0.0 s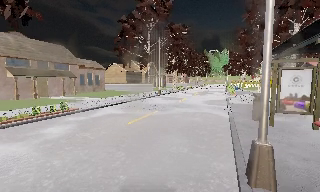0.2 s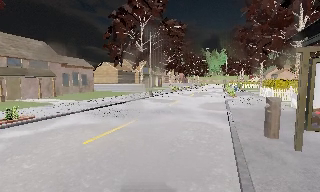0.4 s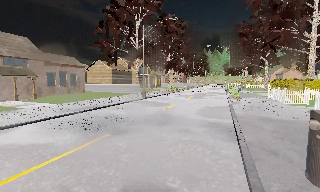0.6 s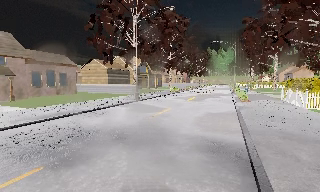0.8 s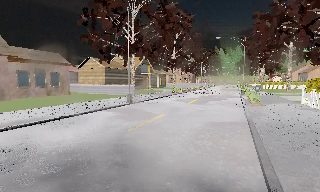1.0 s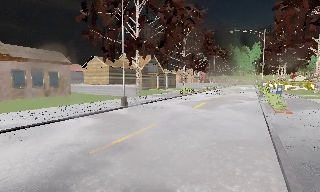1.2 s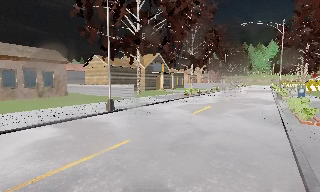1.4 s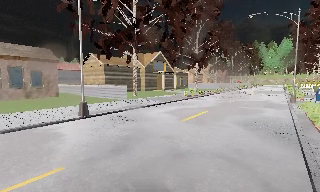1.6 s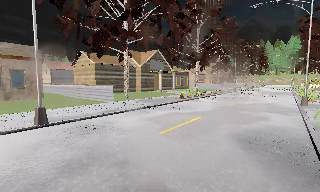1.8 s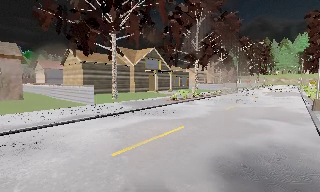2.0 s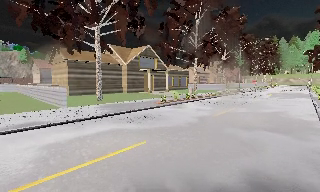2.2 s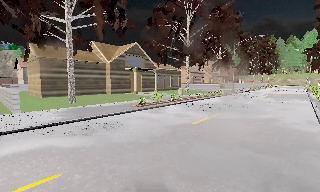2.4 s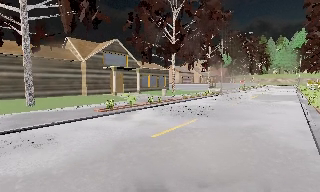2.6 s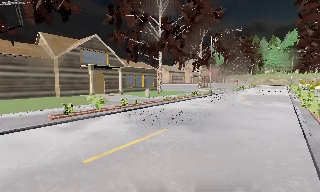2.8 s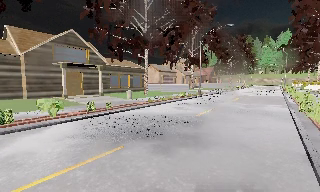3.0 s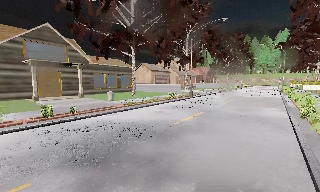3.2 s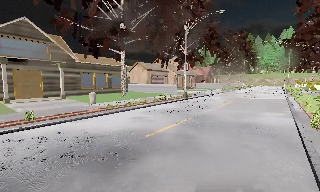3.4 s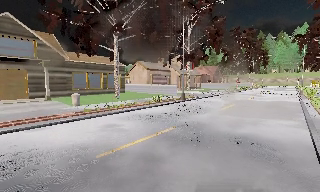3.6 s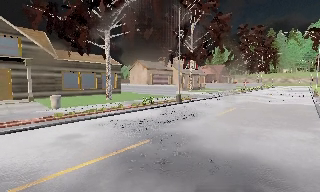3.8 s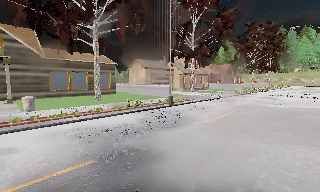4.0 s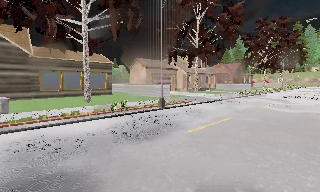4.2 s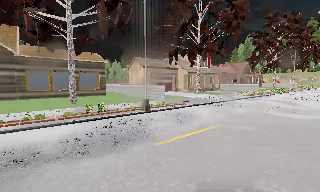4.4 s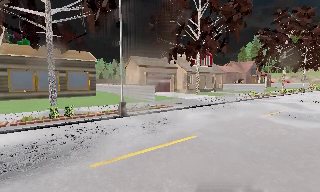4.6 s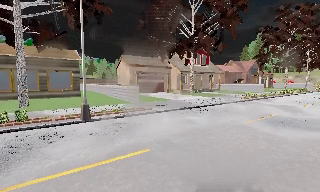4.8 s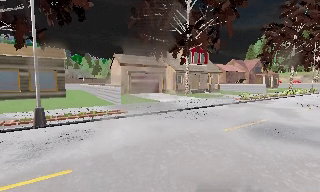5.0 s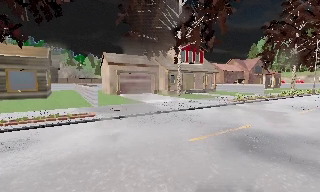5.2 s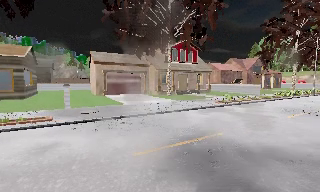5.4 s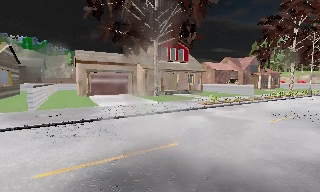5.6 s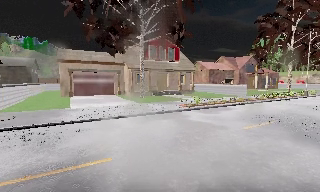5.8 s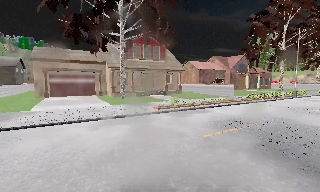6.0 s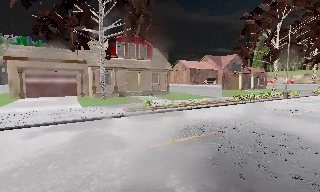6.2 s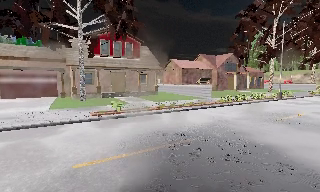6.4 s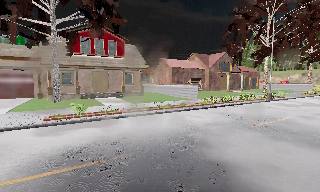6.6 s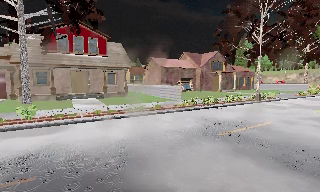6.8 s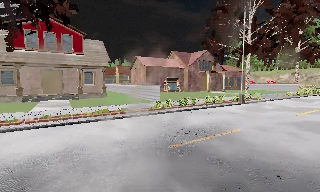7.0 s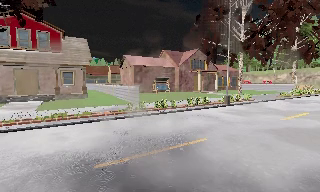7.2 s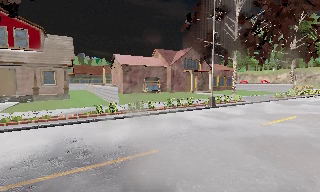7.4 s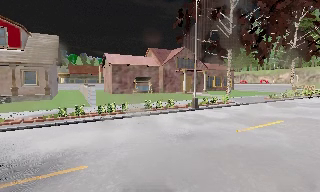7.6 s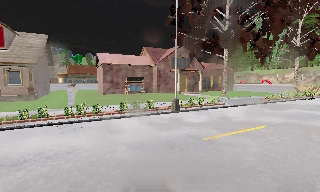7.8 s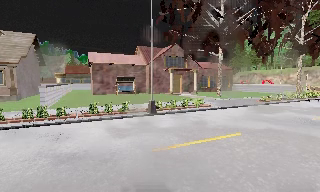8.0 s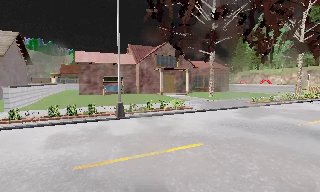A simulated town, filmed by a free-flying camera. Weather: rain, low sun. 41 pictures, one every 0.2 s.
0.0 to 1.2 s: The camera pans to its left, which is counterclockwise from overhead, by about 10 degrees. It travels forward and to its right, about 14 m, so what stands in front looms larger.
1.2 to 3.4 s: The camera travels forward and to its right, about 25 m, so what stands in front looms larger.
3.4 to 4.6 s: The camera pans to its left, which is counterclockwise from overhead, by about 15 degrees. It travels to its right and forward, about 11 m, so close, fixed things drift to the left.
4.6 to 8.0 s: The camera pans to its left, which is counterclockwise from overhead, by about 10 degrees. It travels to its right and forward, about 30 m, so close, fixed things drift to the left.
The film runs forward here.
